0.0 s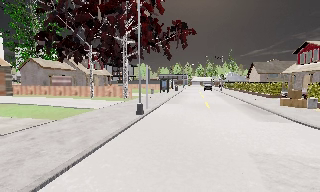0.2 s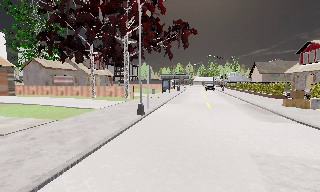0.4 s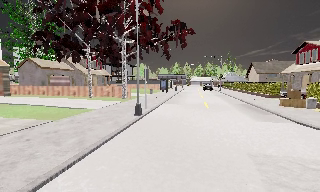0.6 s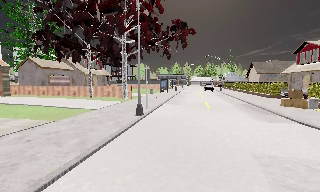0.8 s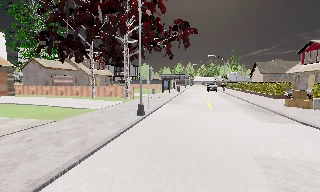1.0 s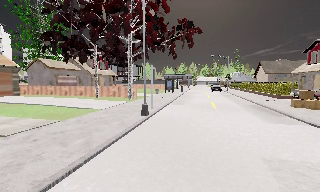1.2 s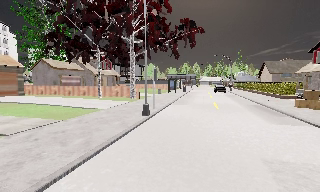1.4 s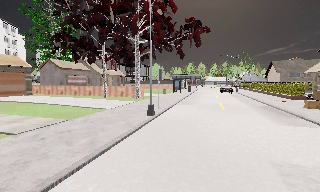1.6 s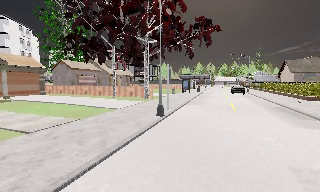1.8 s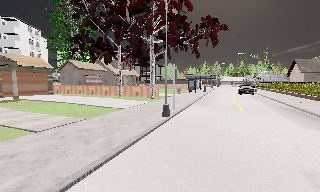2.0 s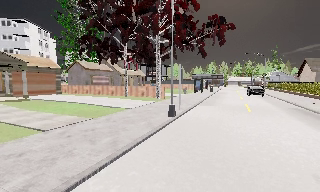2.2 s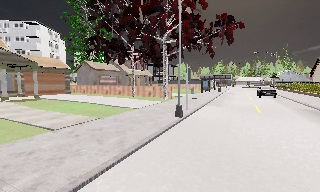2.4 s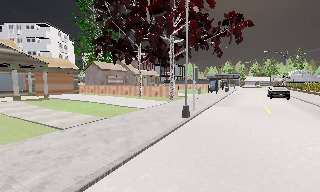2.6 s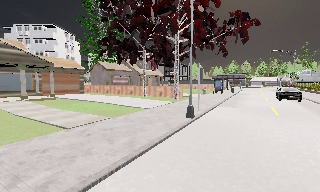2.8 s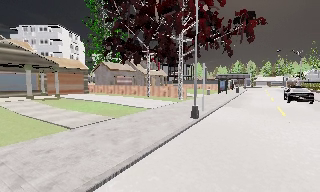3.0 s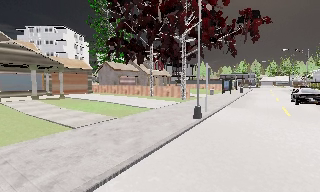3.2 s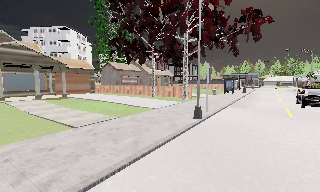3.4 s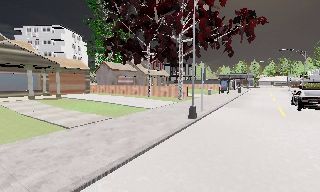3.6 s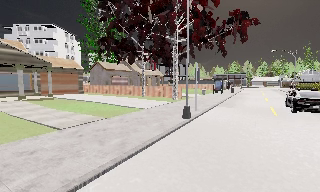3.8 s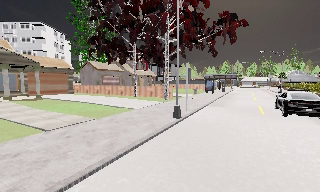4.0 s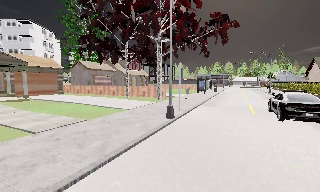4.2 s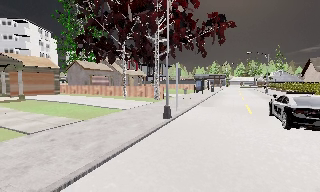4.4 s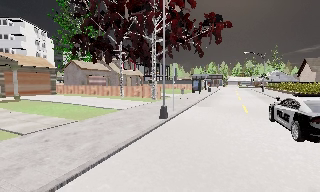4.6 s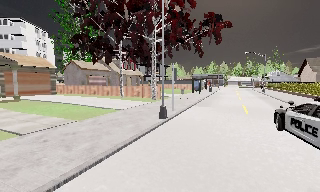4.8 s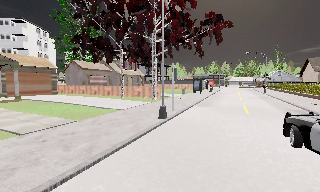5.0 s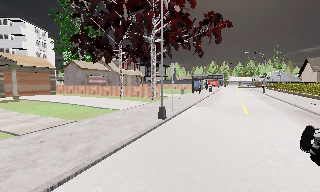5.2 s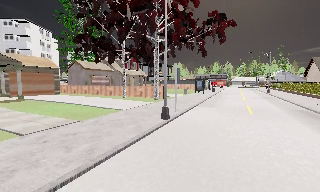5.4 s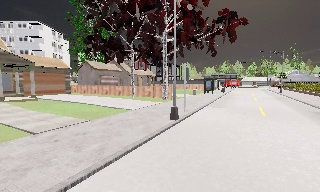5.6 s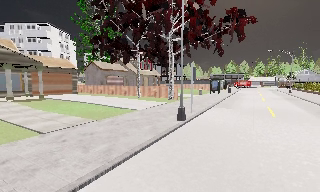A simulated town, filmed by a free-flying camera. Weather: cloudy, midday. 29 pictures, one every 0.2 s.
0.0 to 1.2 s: The camera shifts only a little, or ends up much as it began.
1.2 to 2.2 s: The camera pans to its left, which is counterclockwise from overhead, by about 10 degrees.
2.2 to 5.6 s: The camera travels forward and to its right, about 1 m, so what stands in front looms larger.
The film runs backward here.
